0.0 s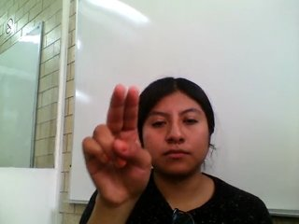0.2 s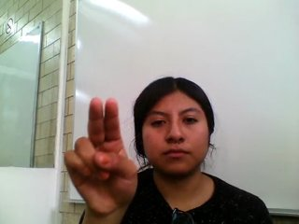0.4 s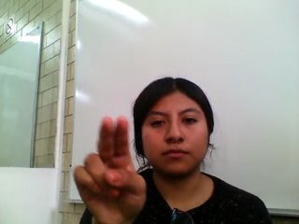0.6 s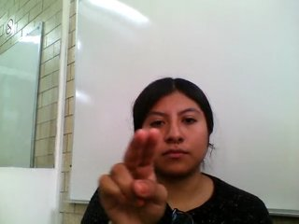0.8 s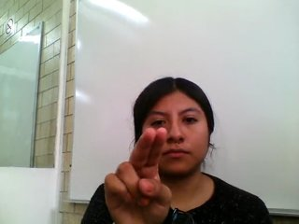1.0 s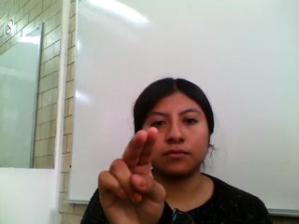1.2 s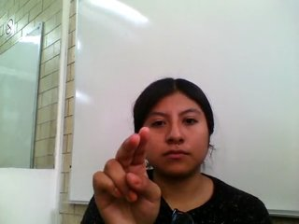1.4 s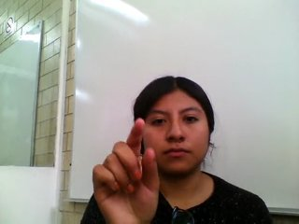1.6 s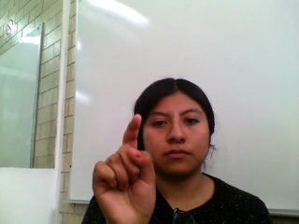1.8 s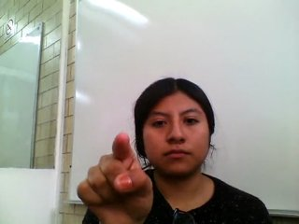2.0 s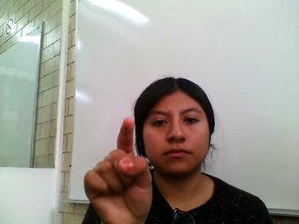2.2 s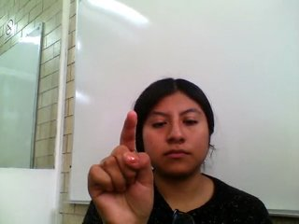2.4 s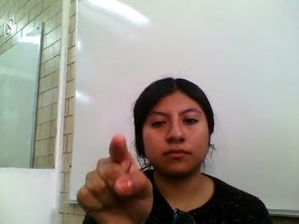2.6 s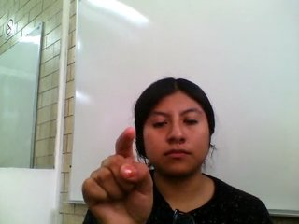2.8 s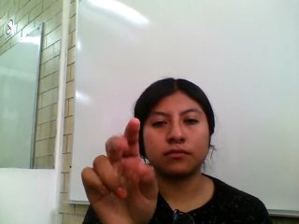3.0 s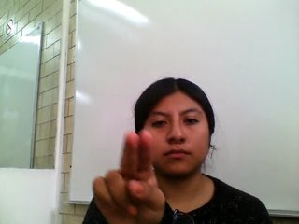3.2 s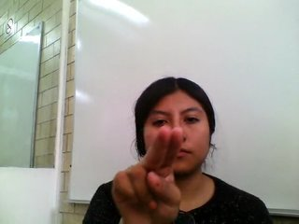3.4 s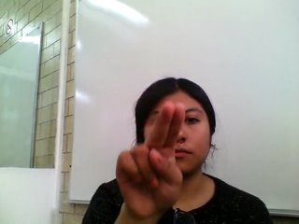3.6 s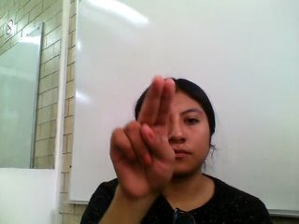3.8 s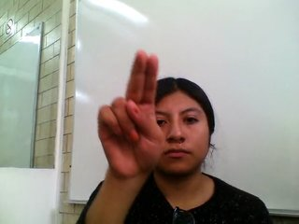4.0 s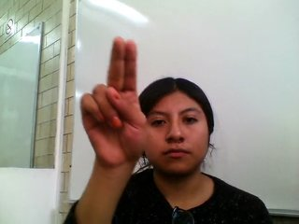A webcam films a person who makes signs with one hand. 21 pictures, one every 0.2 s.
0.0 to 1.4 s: Pointing with two fingers.
1.5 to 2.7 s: Double click with one finger.
2.8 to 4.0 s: Pointing with two fingers.
